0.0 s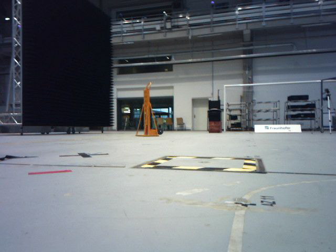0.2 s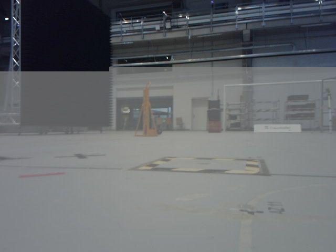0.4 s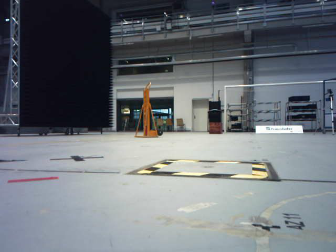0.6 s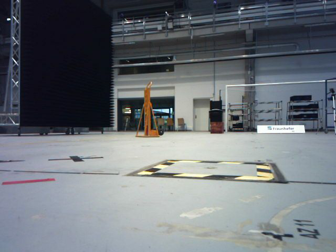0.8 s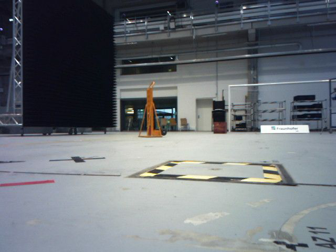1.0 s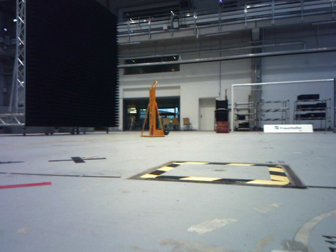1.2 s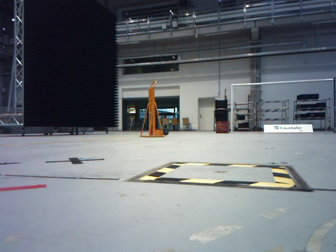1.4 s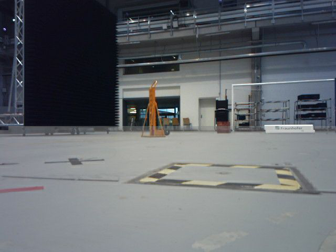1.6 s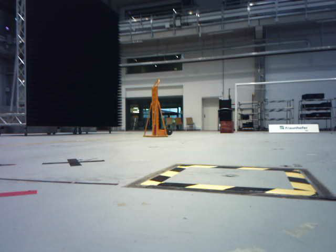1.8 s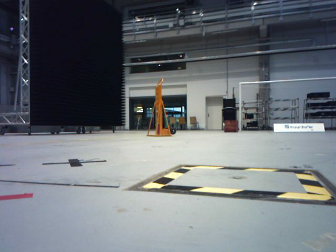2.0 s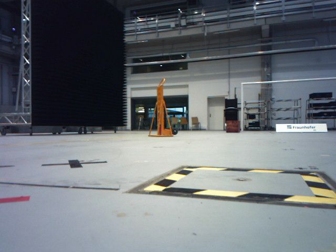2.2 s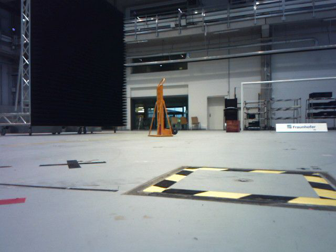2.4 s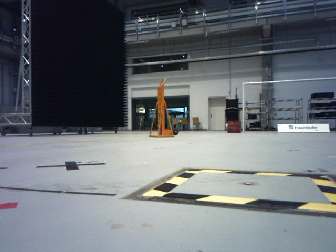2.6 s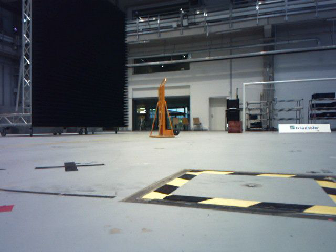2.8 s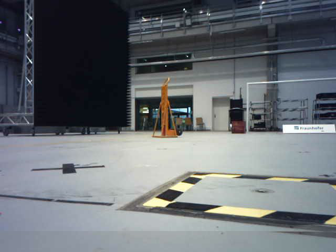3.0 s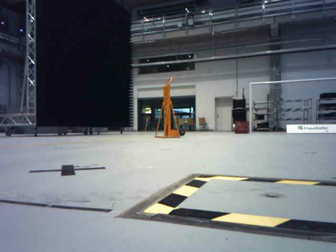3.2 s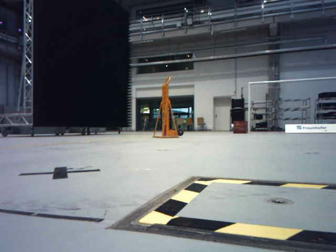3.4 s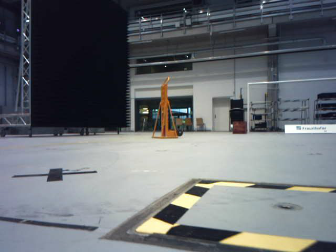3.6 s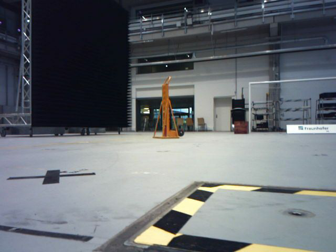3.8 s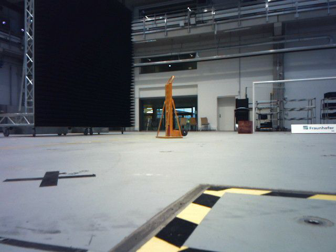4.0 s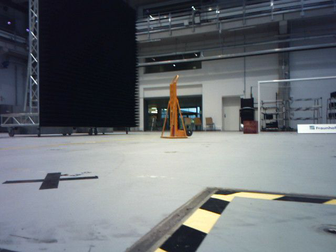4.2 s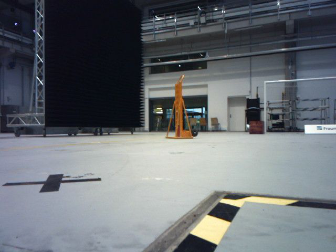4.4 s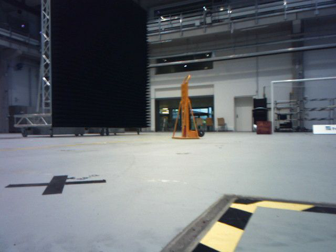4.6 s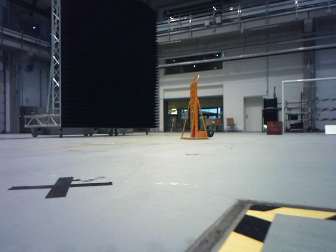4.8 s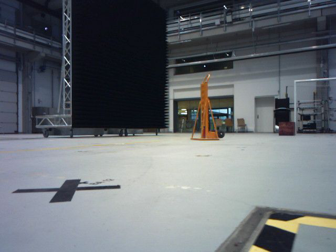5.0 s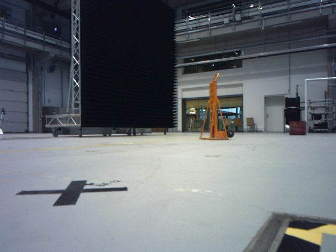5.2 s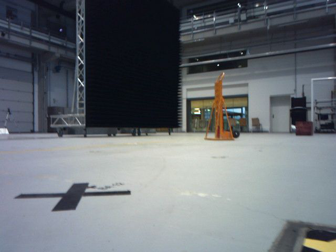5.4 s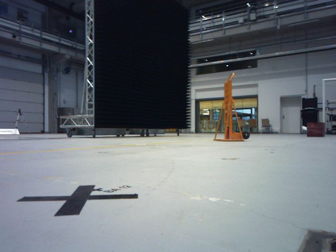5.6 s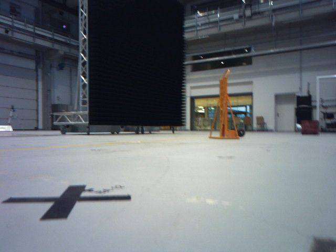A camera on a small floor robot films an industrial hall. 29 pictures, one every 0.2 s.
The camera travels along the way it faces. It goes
forward.
0.0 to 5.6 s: The camera swings to its left by about 15 degrees, and the scene slides to the right. It travels forward, about 1.2 m, so what stands in front looms larger.
The film runs forward here.
